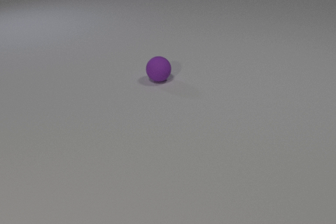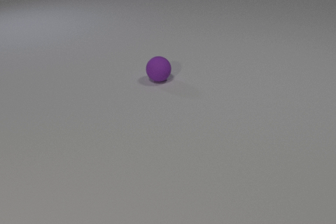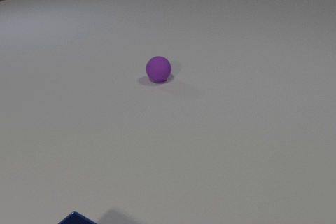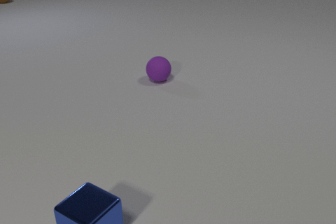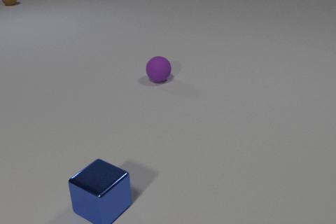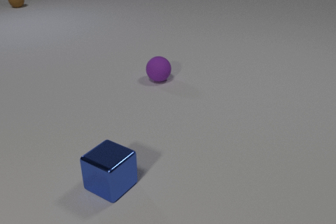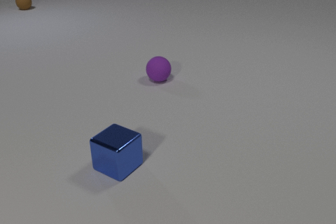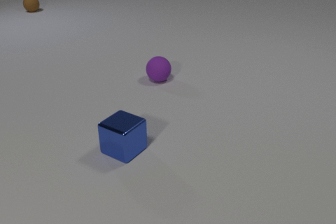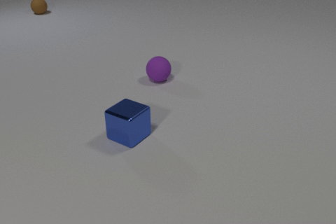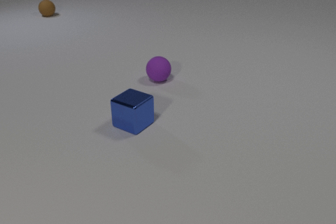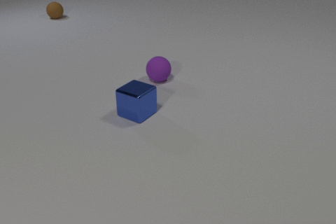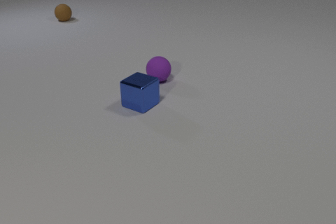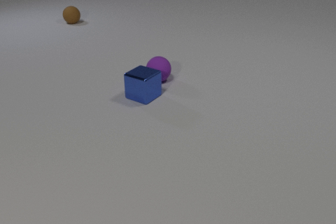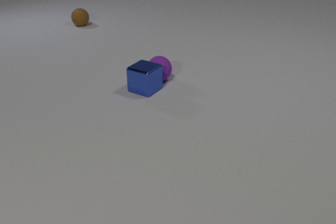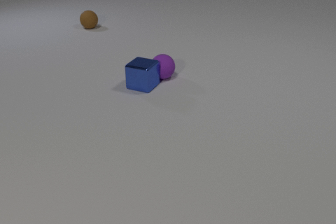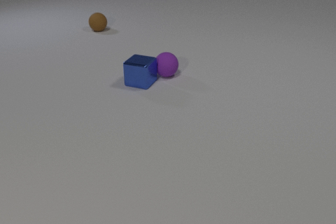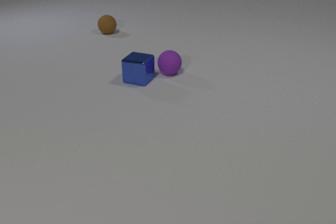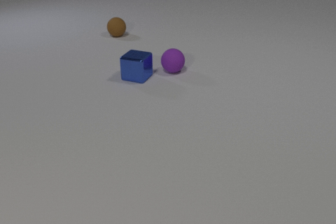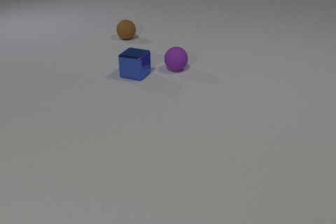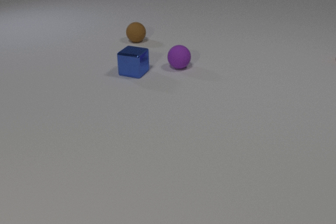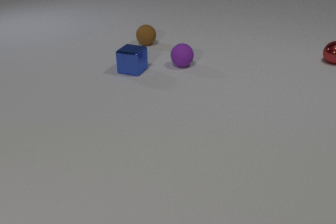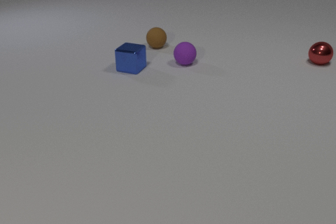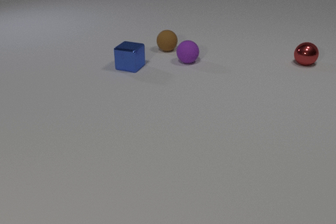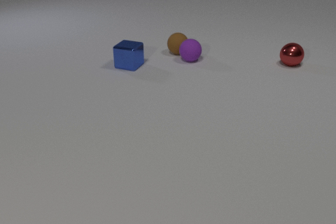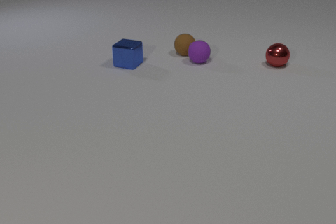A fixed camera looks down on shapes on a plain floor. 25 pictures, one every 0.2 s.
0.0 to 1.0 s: The blue metal cube comes in at the bottom edge, slides away from the camera. The brown rubber sphere comes in at the top edge, rolls toward the camera and to the right.
1.0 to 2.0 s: The blue metal cube slides away from the camera. The brown rubber sphere rolls toward the camera and to the right.
2.0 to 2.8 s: The blue metal cube slides away from the camera. The purple rubber sphere rolls away from the camera. The brown rubber sphere rolls toward the camera and to the right. The blue metal cube and the purple rubber sphere collide.
2.8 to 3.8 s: The blue metal cube slides away from the camera. The purple rubber sphere rolls away from the camera and to the right. The brown rubber sphere rolls toward the camera and to the right.
3.8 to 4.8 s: The blue metal cube slides away from the camera. The purple rubber sphere rolls to the right and away from the camera. The brown rubber sphere rolls to the right and toward the camera. The red metal sphere comes in at the right edge, rolls to the left and toward the camera. The purple rubber sphere and the brown rubber sphere collide.
Are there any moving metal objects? yes.
How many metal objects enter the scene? 2.
Are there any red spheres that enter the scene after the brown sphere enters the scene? yes.
